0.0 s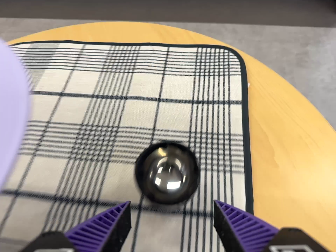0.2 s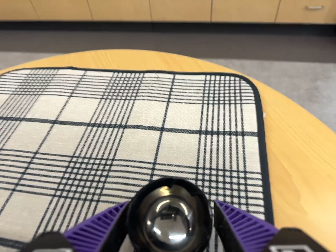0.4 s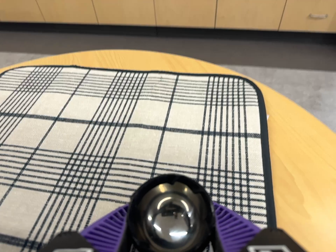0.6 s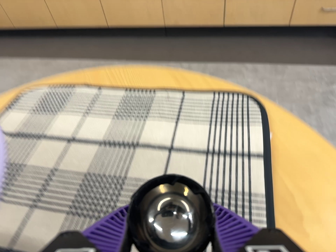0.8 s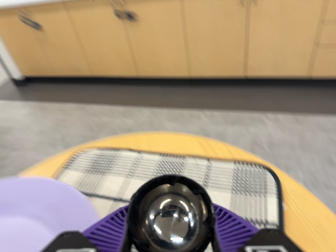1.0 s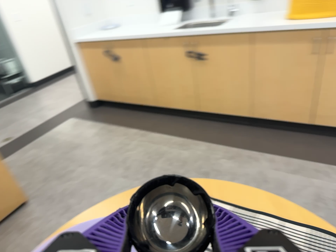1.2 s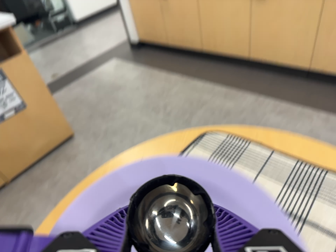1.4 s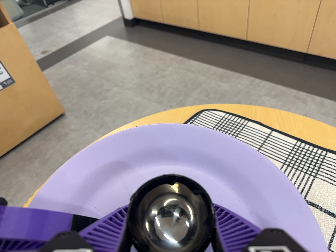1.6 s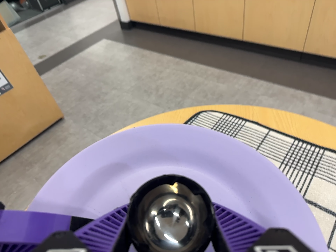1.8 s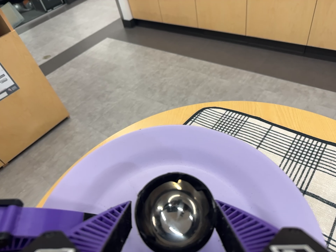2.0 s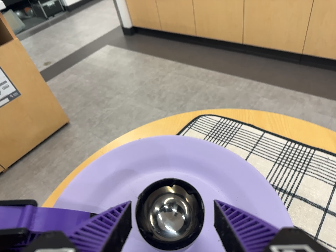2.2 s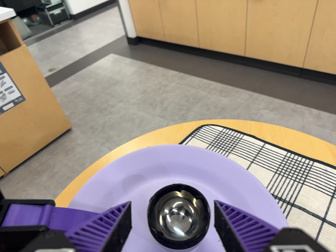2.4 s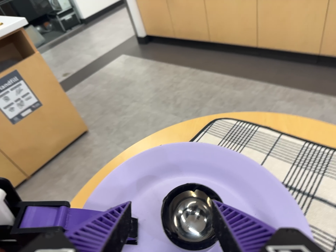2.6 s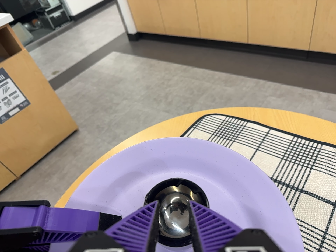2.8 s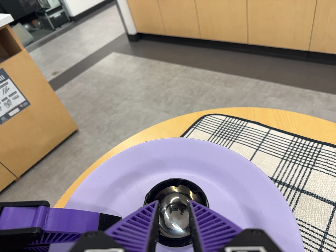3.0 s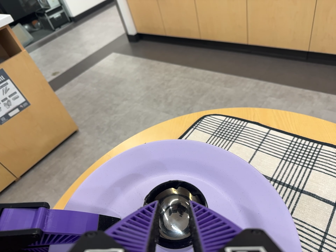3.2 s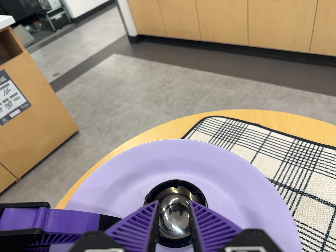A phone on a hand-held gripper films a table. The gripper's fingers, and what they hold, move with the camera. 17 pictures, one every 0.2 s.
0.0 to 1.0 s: The scene slides to the right, as the camera pans about 20 degrees to its left. It travels toward the top of its view, backward and to its left, about 18 cm, so close, fixed things drift downward. Its aim tips toward the top of its view by about 25 degrees, and the scene shifts downward. It rolls about its line of sight by about 10 degrees, and the scene rotates clockwise.
1.0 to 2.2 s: The camera travels to its left, about 7 cm, so close, fixed things drift to the right. Its aim tips toward the bottom of its view by about 15 degrees, and the scene shifts upward.
2.2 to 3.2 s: The camera shifts only a little, or ends up much as it began.
The film runs backward here.
